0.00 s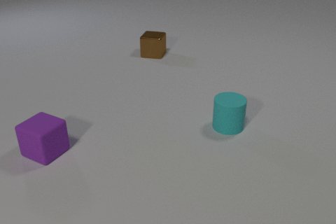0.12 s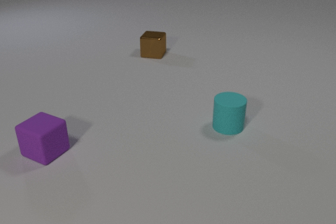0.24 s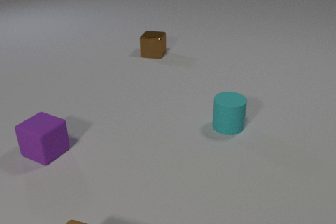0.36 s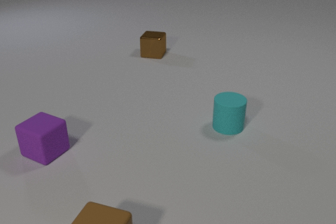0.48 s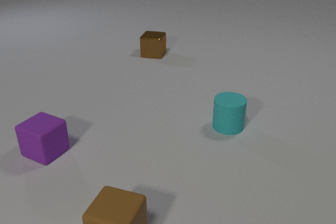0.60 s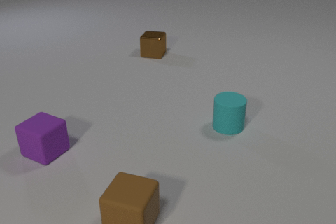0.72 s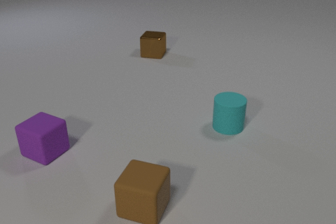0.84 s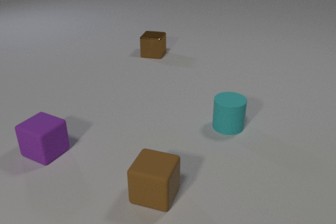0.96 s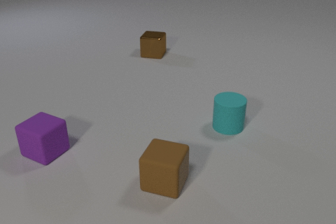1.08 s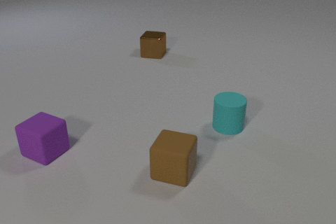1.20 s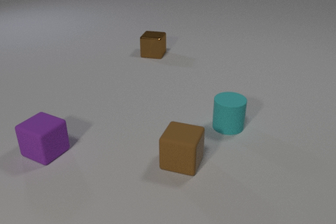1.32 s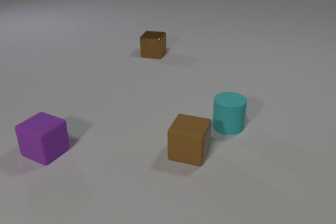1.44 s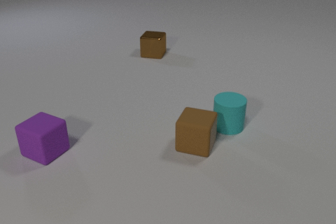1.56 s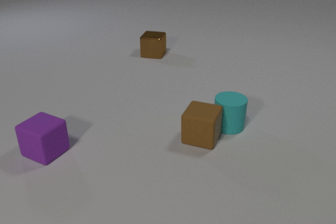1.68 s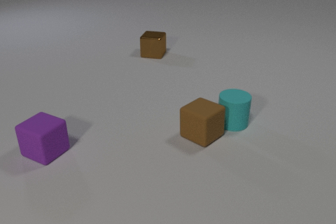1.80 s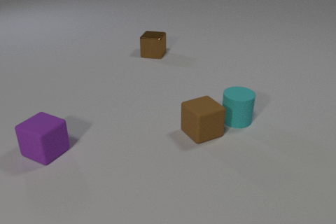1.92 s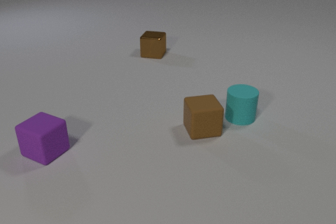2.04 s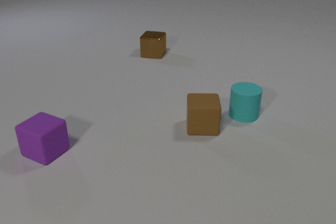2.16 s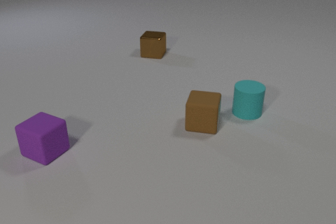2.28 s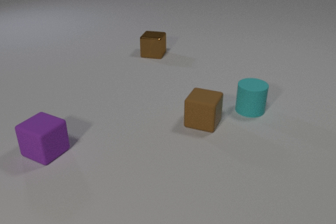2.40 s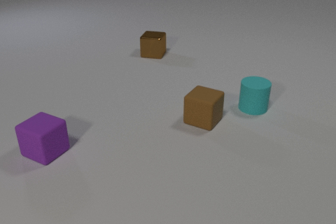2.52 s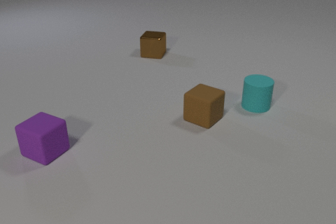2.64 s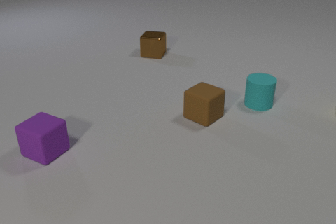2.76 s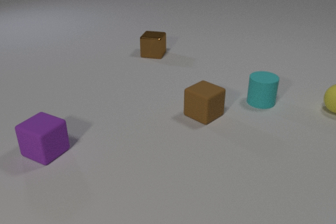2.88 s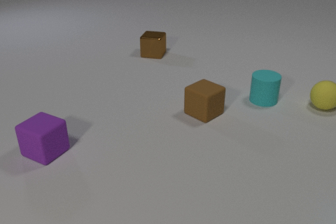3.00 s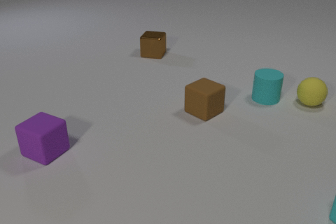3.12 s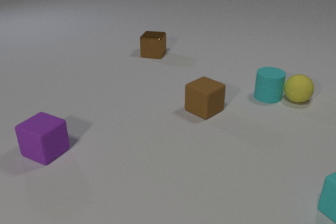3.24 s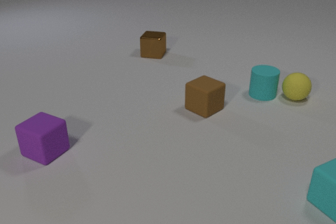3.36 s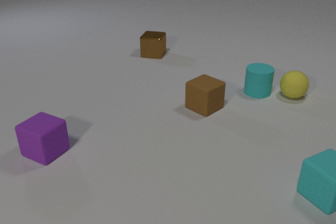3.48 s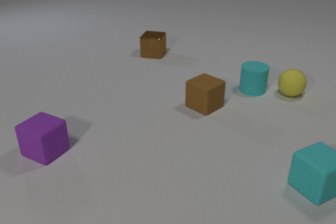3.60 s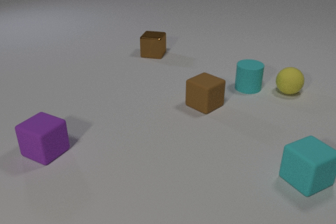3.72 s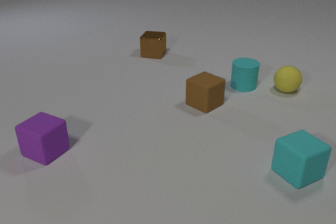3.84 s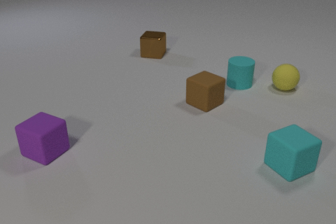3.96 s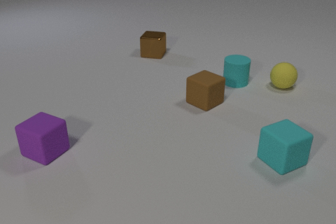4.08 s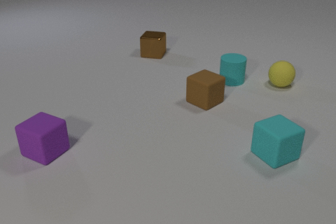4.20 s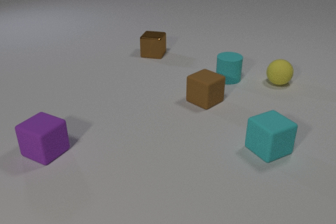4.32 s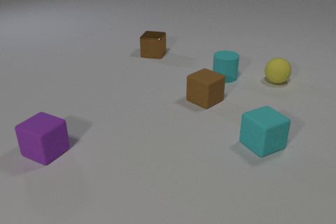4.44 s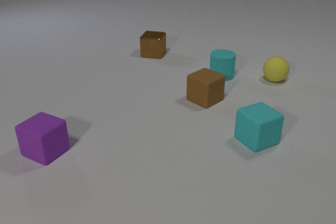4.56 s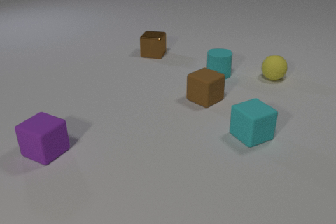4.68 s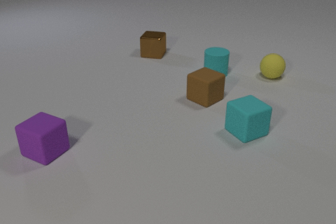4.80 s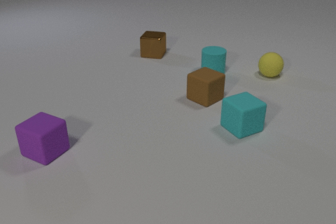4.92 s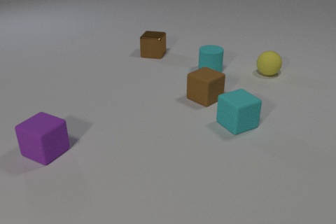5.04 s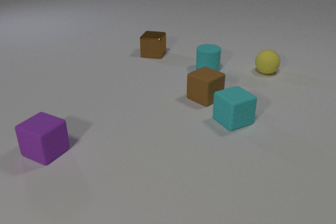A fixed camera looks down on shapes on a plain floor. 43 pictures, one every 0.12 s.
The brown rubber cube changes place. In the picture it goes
away from the camera.
The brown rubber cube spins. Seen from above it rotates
clockwise.
0.00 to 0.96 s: The brown rubber cube comes in at the bottom edge, slides away from the camera and to the right.
0.96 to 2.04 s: The brown rubber cube slides away from the camera, spins so that its near face slides to the left, clockwise seen from above. The cyan rubber cylinder slides away from the camera and to the right. The brown rubber cube and the cyan rubber cylinder collide.
2.04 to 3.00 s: The brown rubber cube slides away from the camera, spins so that its near face slides to the left, clockwise seen from above. The cyan rubber cylinder slides away from the camera and to the right. The yellow rubber sphere comes in at the right edge, rolls to the left. The cyan rubber cube comes in at the right edge.
3.00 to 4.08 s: The brown rubber cube slides away from the camera. The cyan rubber cylinder slides to the left and away from the camera. The yellow rubber sphere rolls away from the camera and to the left. The cyan rubber cube slides to the left and away from the camera. The cyan rubber cylinder and the yellow rubber sphere collide.
4.08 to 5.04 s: The brown rubber cube slides away from the camera. The cyan rubber cylinder slides to the left and away from the camera. The yellow rubber sphere rolls away from the camera and to the left. The cyan rubber cube slides away from the camera and to the left.
What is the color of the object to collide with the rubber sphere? cyan.
Are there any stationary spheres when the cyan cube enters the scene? no.
How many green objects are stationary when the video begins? 0.
